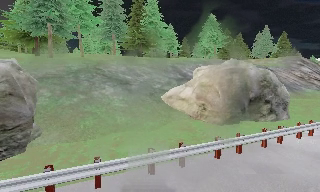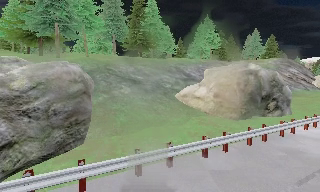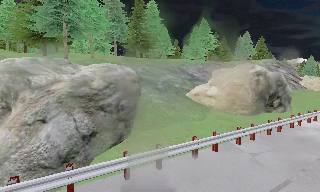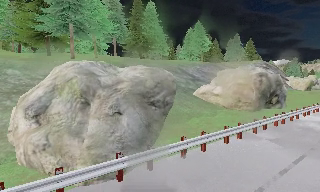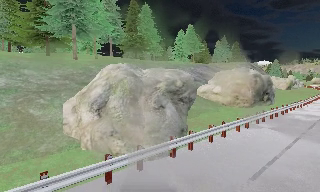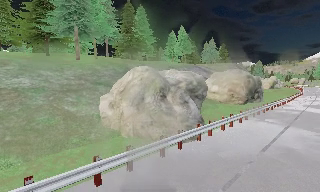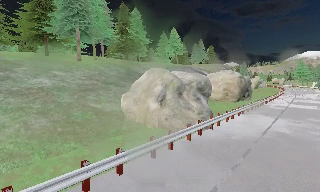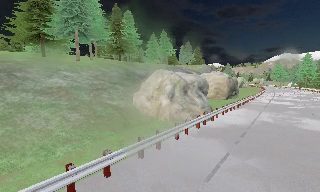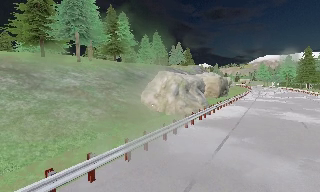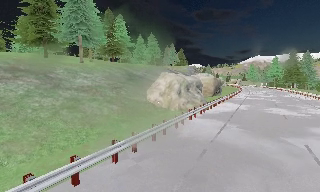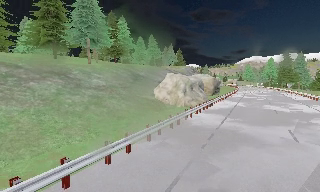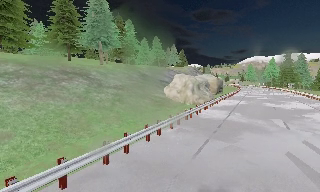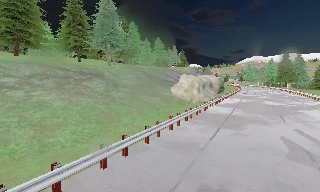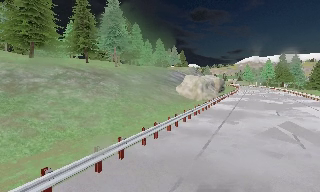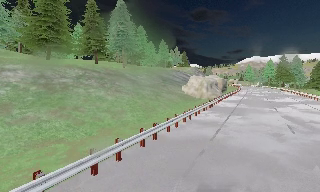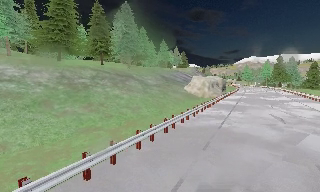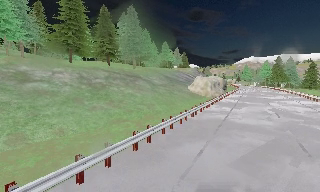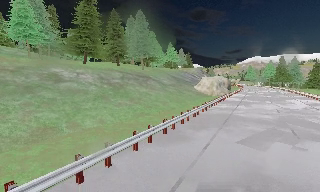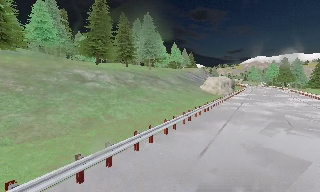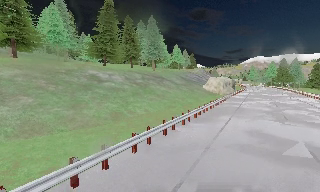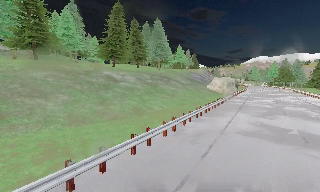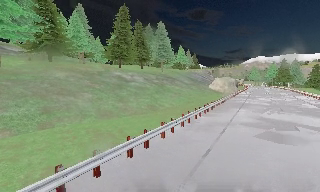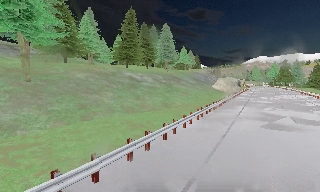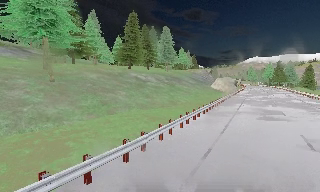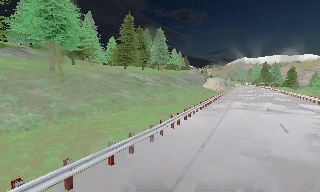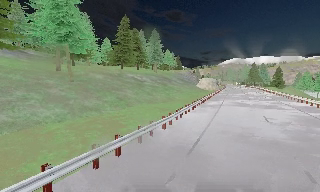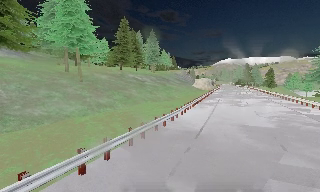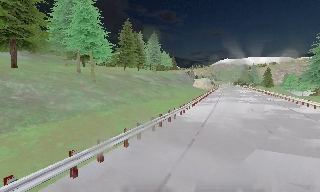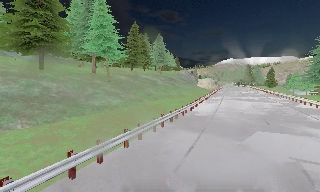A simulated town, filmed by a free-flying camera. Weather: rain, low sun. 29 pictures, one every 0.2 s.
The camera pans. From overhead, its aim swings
clockwise.
0.0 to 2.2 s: The camera pans to its right, which is clockwise from overhead, by about 35 degrees. It travels to its left and backward, about 25 m, so close, fixed things drift to the right.
2.2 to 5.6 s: The camera travels backward and to its left, about 35 m, so what stands in front gets smaller.
The film runs backward here.
